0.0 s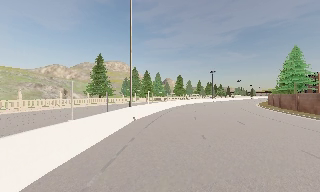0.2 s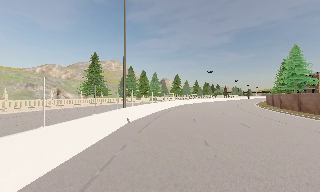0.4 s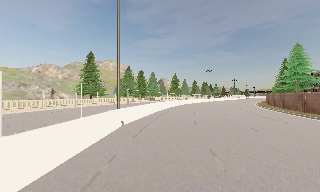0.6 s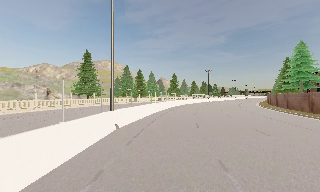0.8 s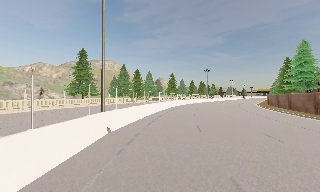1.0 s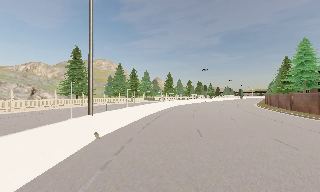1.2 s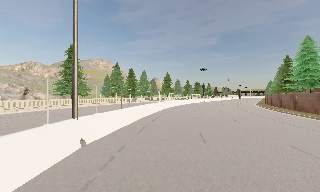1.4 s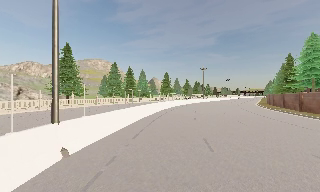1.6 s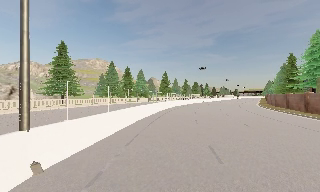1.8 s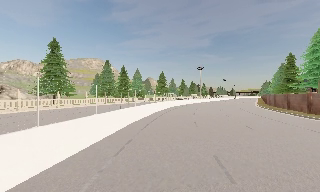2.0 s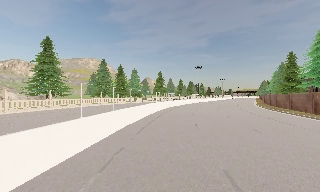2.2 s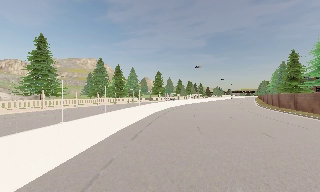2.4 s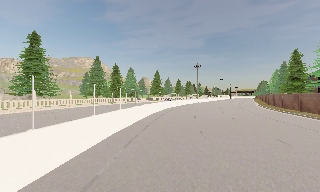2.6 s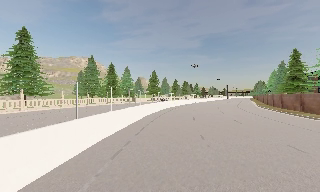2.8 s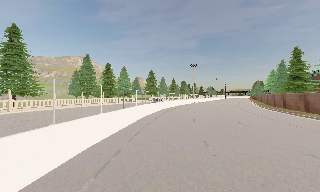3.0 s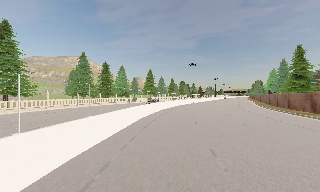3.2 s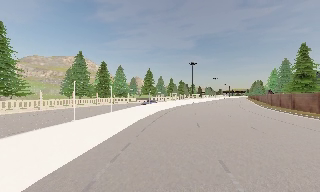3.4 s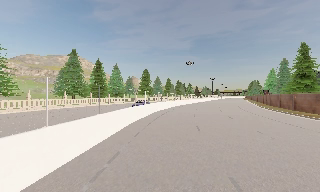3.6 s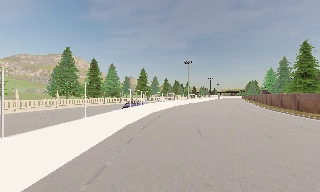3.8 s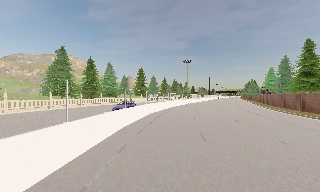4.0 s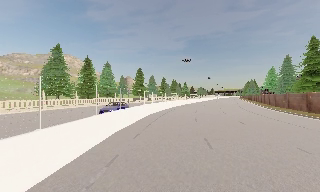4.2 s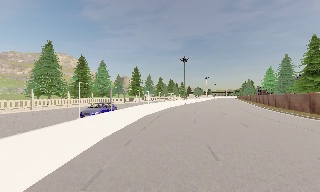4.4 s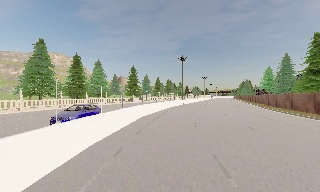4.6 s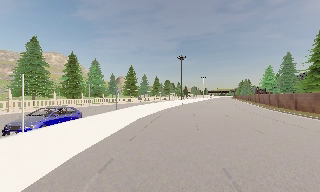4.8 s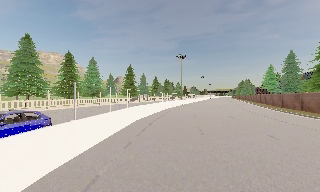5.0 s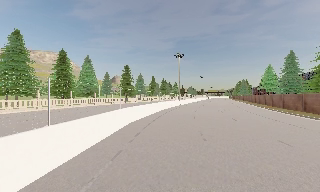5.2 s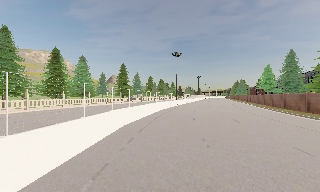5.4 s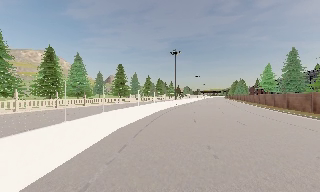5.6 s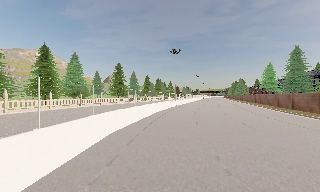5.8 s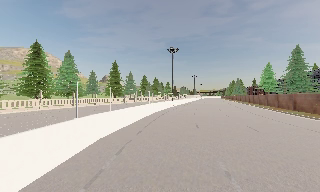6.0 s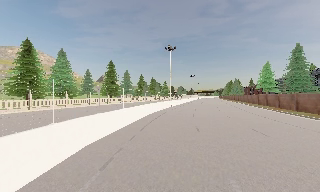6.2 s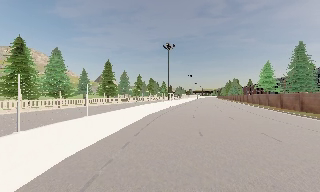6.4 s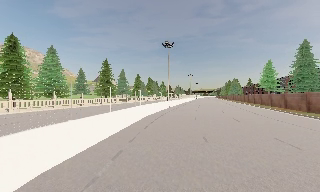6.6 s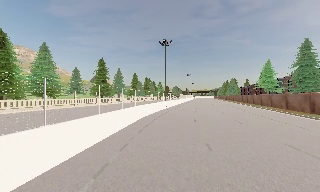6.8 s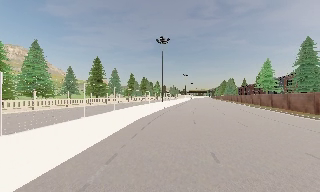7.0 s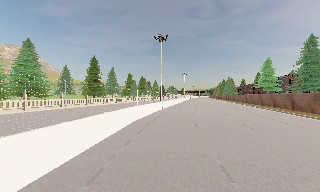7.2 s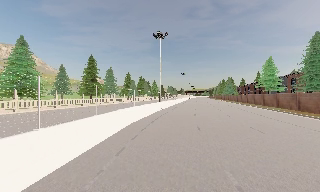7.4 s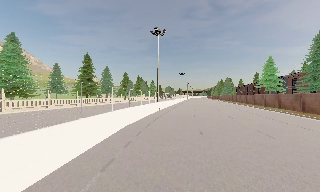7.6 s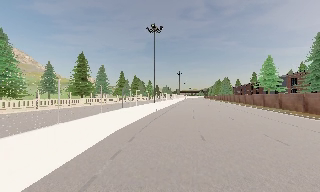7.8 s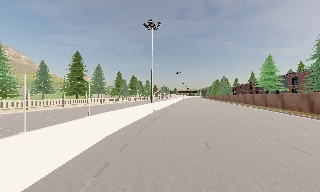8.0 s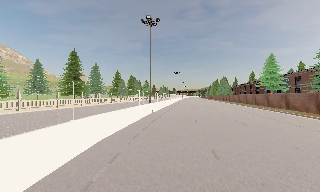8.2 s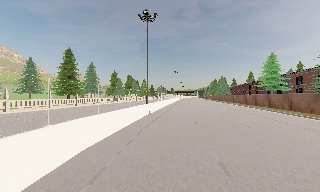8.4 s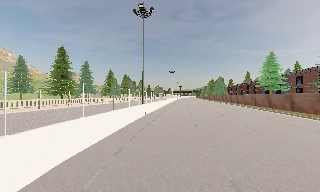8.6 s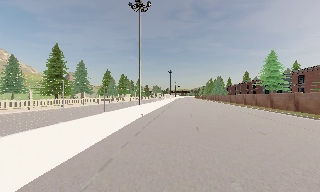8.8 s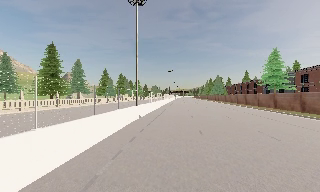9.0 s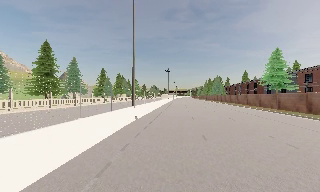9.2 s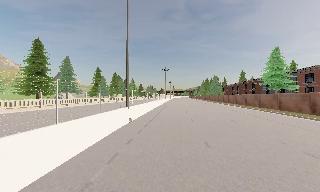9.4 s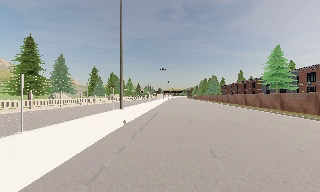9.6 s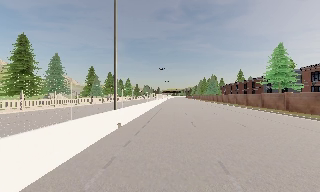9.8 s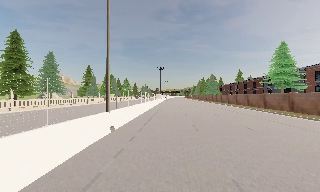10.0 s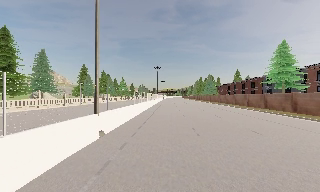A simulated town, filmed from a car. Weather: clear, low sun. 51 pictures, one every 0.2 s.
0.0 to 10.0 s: The scene slides to the left, as the camera pans about 35 degrees to its right. It travels forward, about 60 m.
The film runs forward here.
